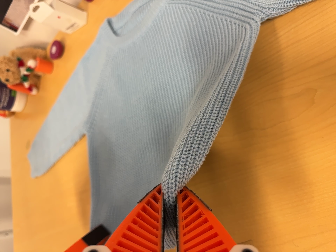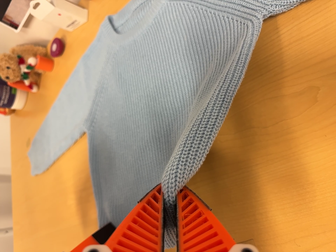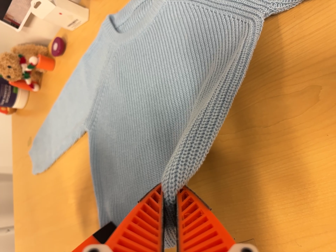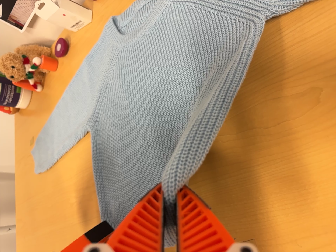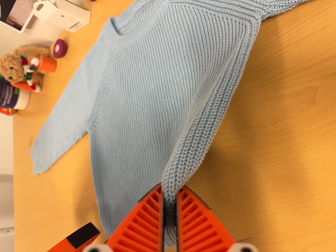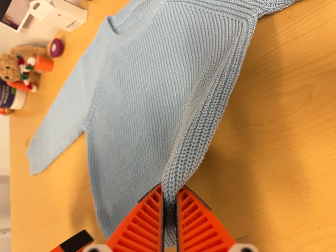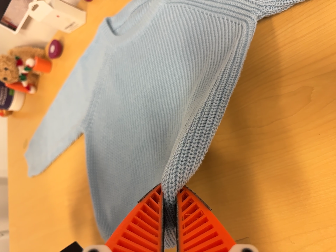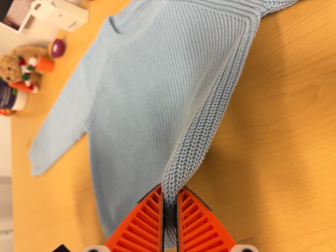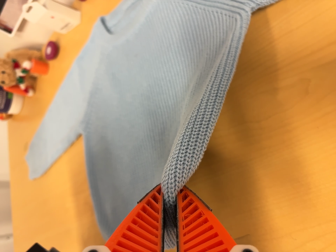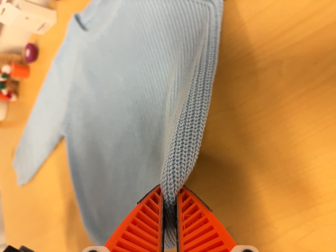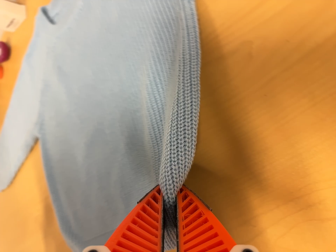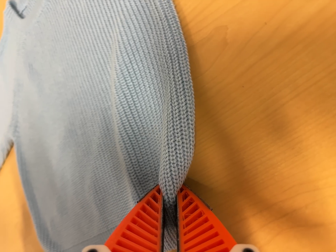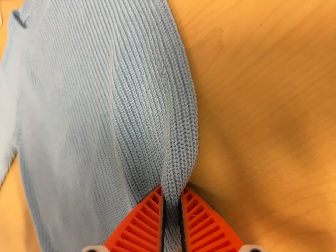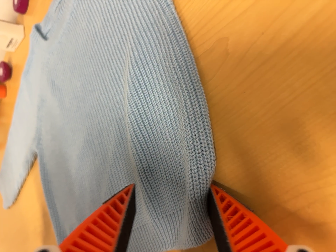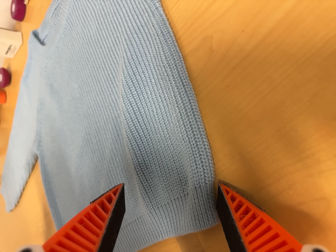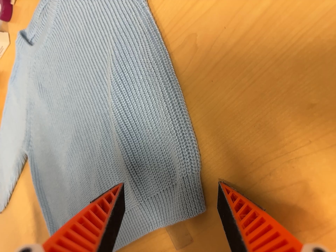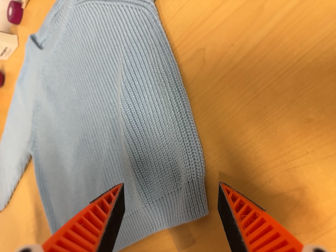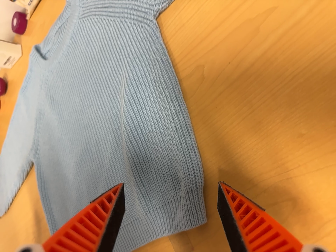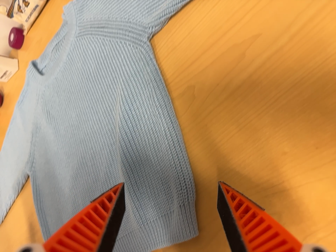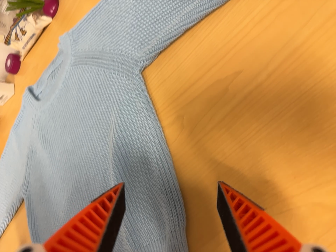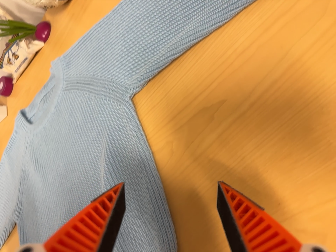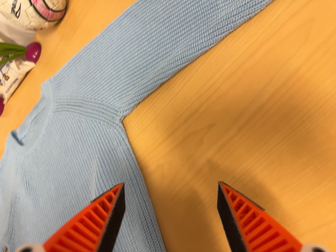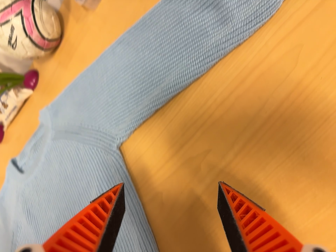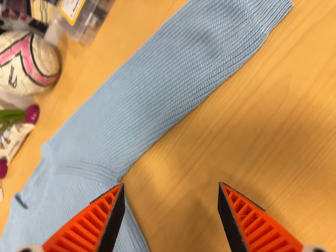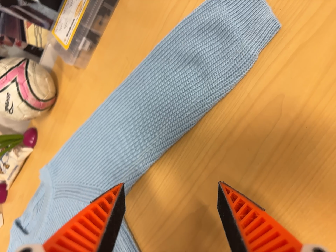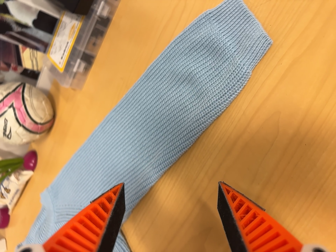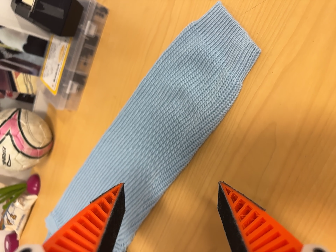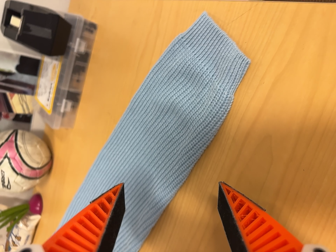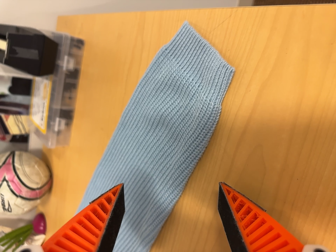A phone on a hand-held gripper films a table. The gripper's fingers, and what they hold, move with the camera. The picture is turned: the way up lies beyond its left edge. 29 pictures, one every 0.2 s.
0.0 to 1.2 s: The camera keeps its place and its aim.
1.2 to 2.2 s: The camera travels to its right and forward, about 10 cm, so close, fixed things drift to the left. It rolls about its line of sight by about 10 degrees, and the scene rotates counterclockwise.
2.2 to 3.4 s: The camera travels backward, about 7 cm, so what stands in front gets smaller.
3.4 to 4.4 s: The camera travels toward the top of its view, about 9 cm, so close, fixed things drift downward. Its aim tips toward the top of its view by about 10 degrees, and the scene shifts downward.
4.4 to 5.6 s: The camera travels toward the top of its view and to its right, about 10 cm, so close, fixed things drift downward. Its aim tips toward the top of its view by about 10 degrees, and the scene shifts downward. It rolls about its line of sight by about 25 degrees, and the scene rotates counterclockwise.
The film runs backward here.
